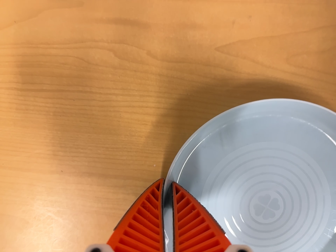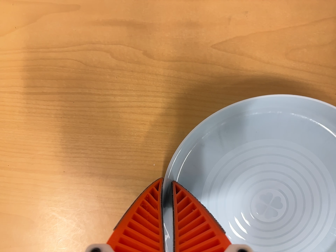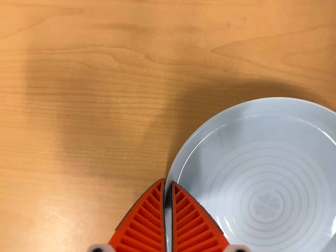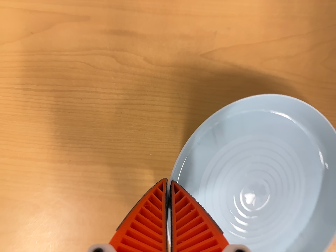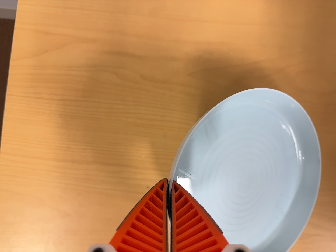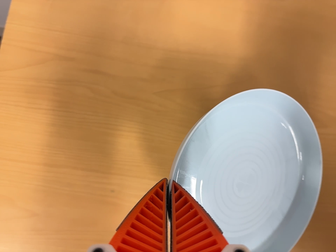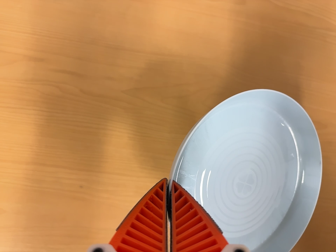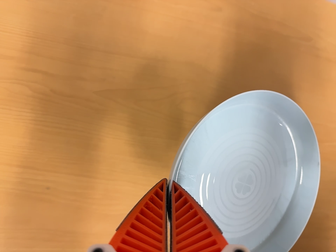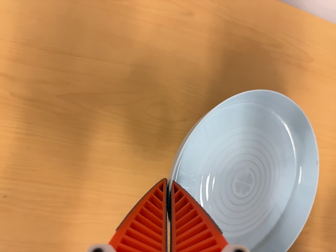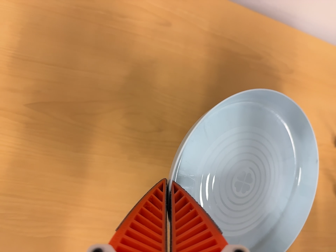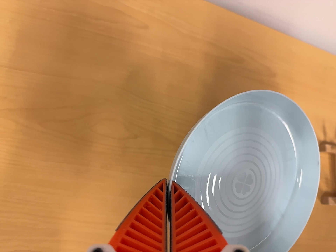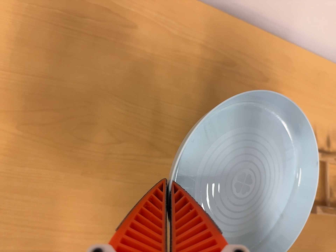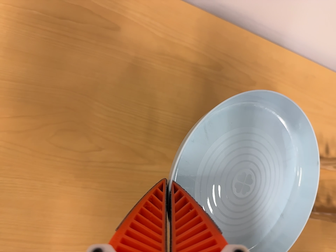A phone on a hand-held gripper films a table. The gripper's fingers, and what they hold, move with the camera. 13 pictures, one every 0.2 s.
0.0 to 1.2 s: The camera pans to its right by about 10 degrees. It travels backward and toward the bottom of its view, about 16 cm, so what stands in front gets smaller. Its aim tips toward the top of its view by about 15 degrees.
1.2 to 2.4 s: The scene slides to the left, as the camera pans about 10 degrees to its right. It travels to its right and forward, about 14 cm, so close, fixed things drift to the left.
The film runs forward here.
